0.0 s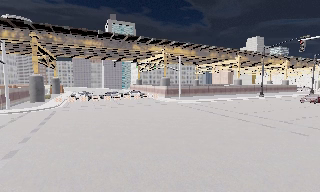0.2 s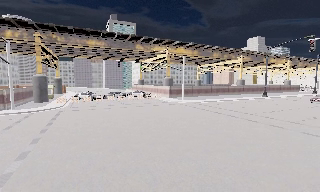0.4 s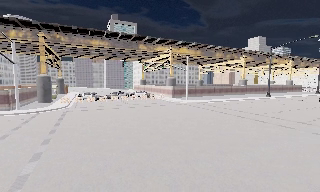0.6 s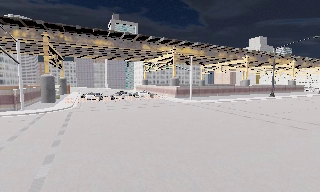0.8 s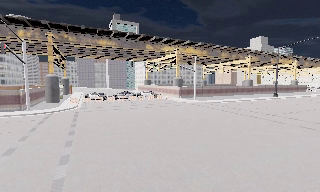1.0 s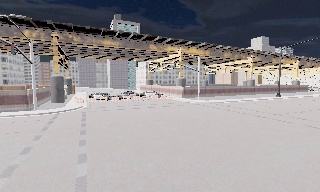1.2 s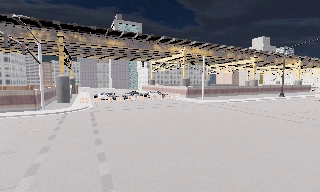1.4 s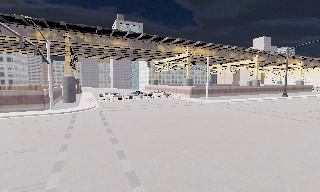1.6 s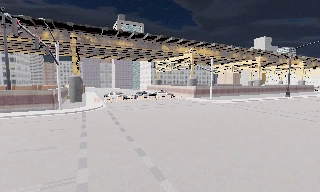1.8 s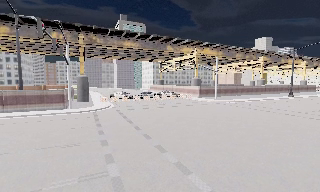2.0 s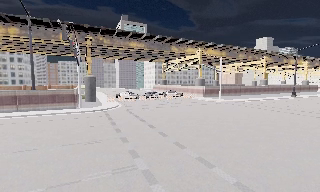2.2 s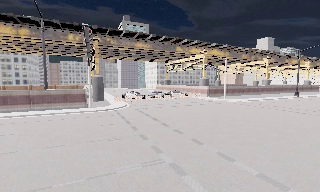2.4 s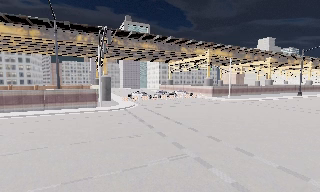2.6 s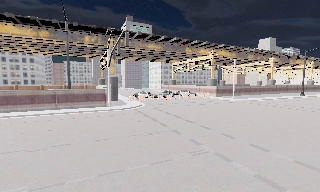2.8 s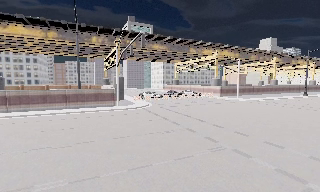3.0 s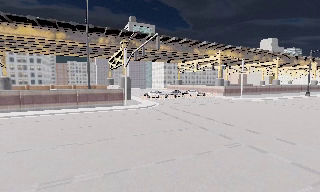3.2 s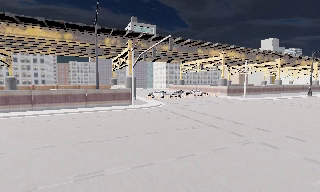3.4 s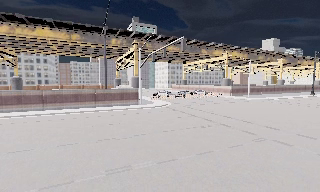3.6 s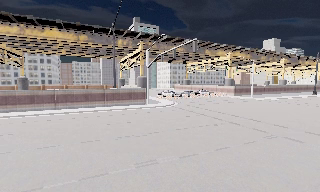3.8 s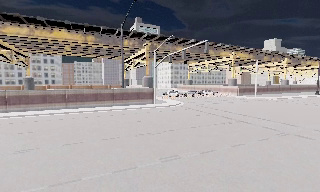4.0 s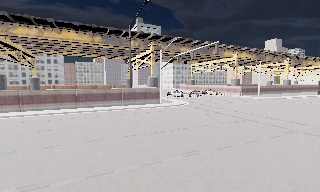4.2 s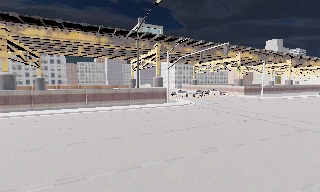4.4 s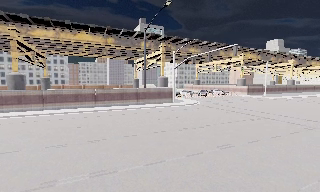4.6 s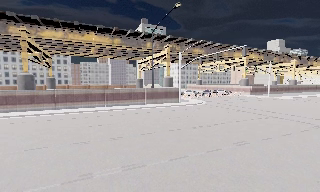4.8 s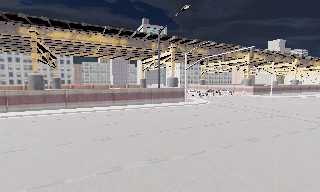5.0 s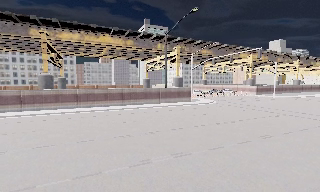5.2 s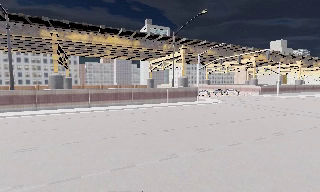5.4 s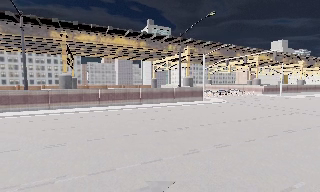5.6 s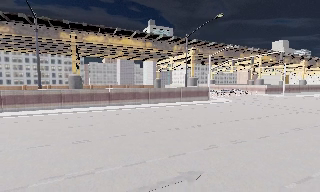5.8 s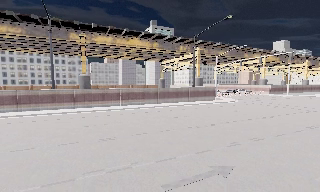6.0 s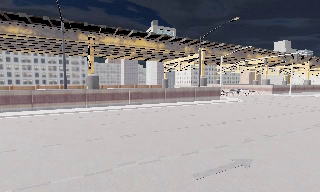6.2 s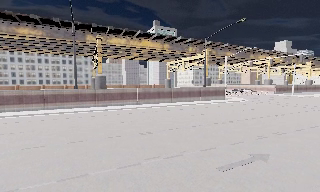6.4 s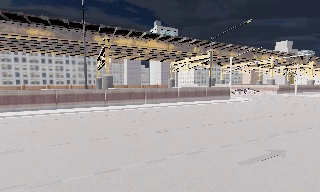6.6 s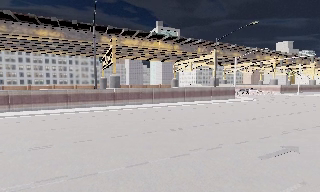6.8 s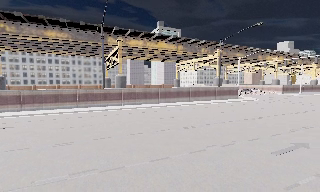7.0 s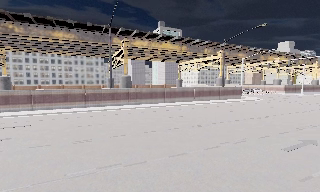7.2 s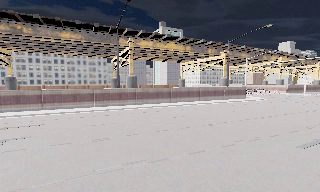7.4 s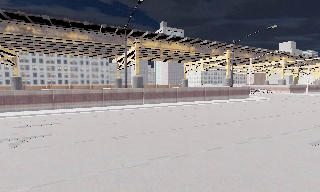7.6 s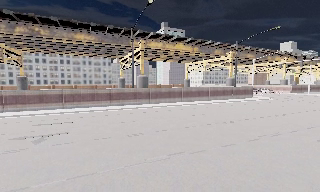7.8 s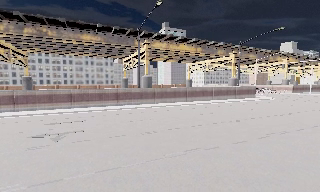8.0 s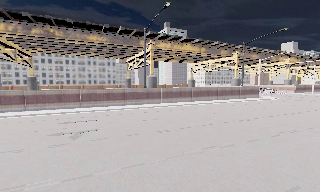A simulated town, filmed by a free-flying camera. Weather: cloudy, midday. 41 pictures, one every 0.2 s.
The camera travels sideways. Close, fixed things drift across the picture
to the right.
0.0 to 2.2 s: The camera travels to its left, about 9 m, so close, fixed things drift to the right.
2.2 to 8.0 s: The camera travels to its left and backward, about 30 m, so close, fixed things drift to the right.
The film runs backward here.
